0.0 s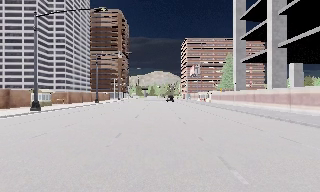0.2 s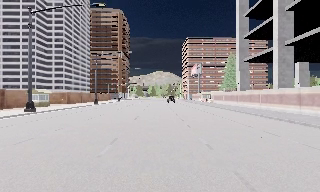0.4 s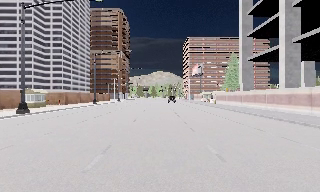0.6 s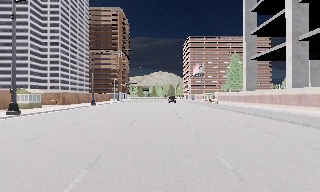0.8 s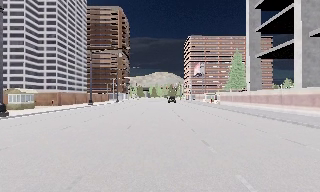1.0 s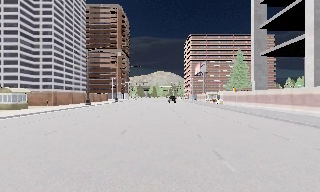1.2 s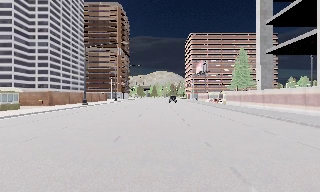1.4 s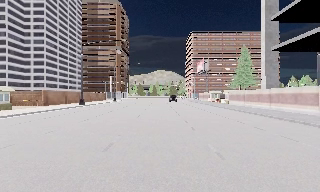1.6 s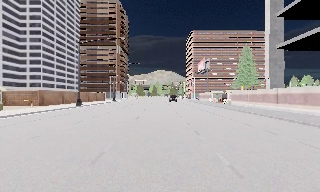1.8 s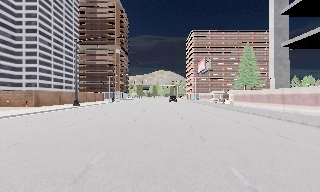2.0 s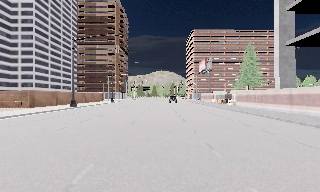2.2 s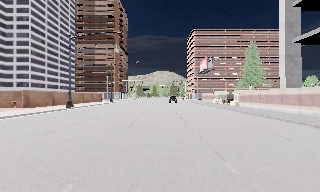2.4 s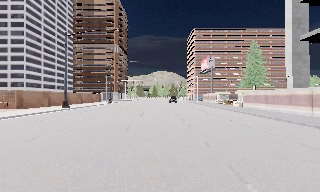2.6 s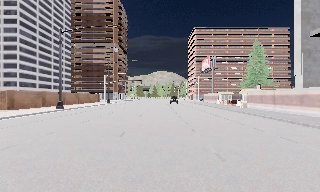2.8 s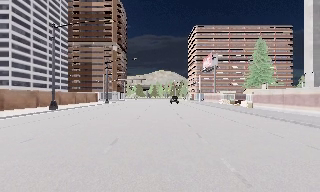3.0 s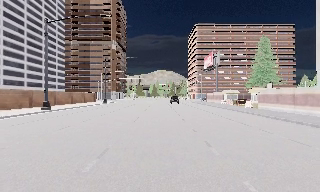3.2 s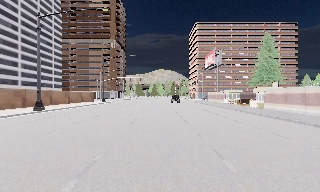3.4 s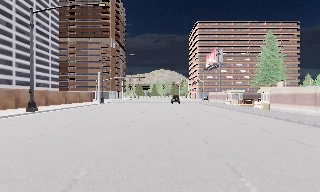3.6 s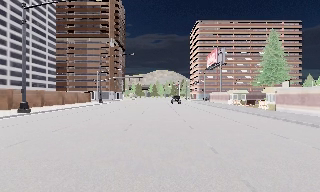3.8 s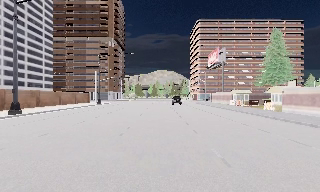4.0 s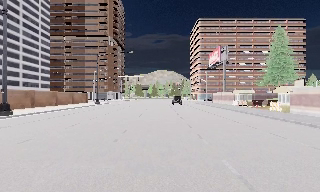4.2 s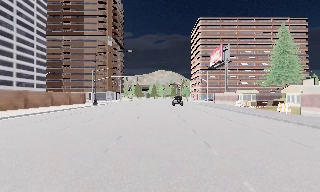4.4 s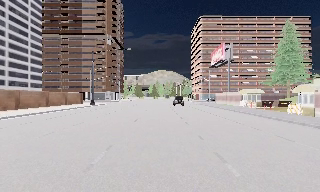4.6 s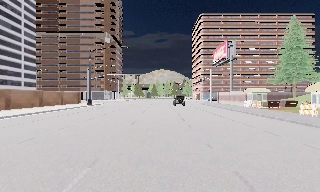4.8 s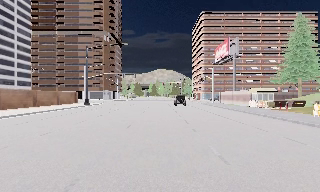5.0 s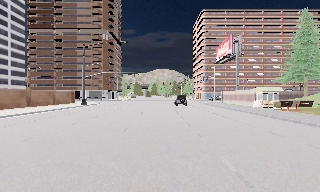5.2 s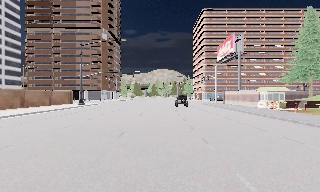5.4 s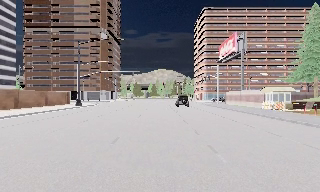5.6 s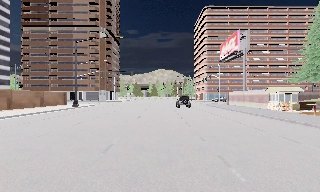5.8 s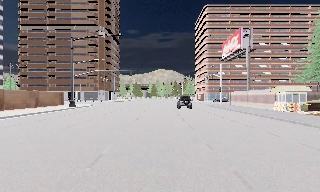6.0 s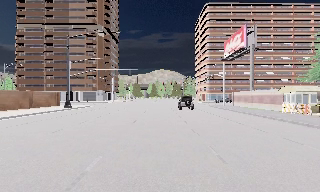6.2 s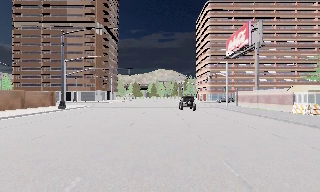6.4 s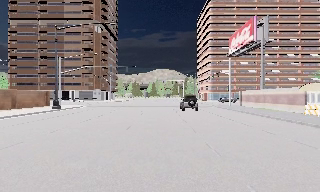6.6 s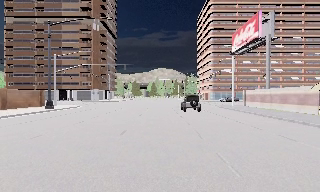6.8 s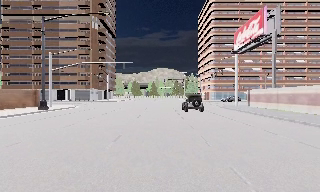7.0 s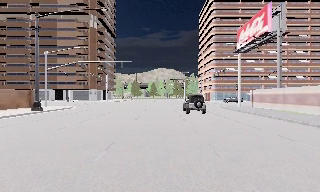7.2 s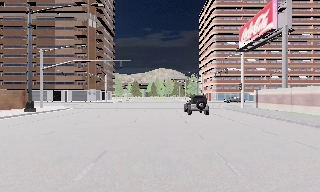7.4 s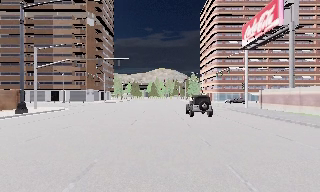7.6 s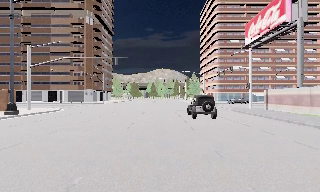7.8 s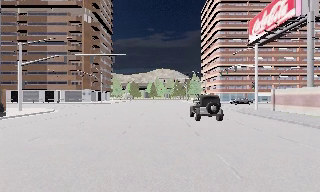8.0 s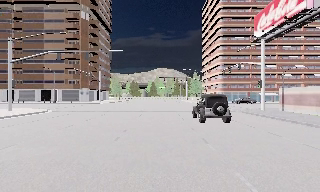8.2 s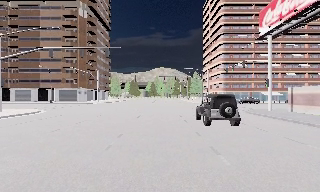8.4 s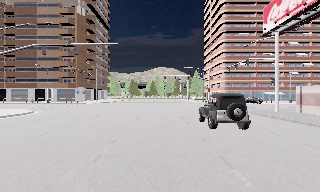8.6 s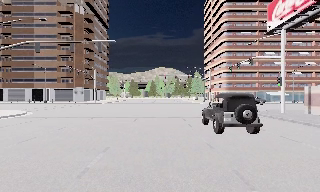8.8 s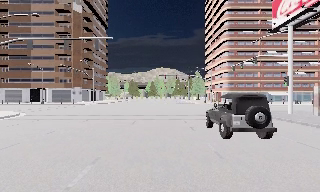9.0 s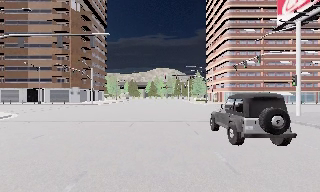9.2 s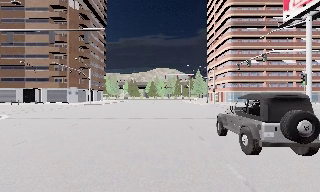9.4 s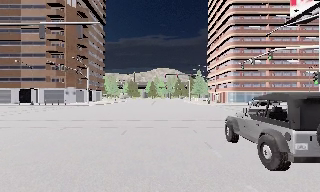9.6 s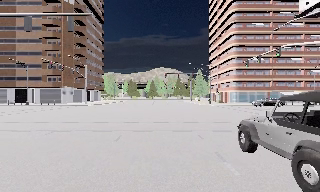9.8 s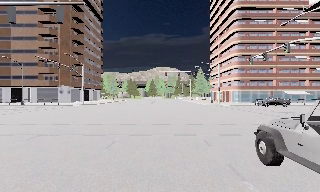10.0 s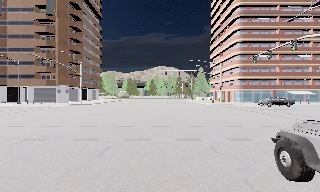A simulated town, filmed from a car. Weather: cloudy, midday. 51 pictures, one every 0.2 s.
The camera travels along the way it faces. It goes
forward.
0.0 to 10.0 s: The camera travels forward, about 50 m, so what stands in front looms larger.
The film runs forward here.
